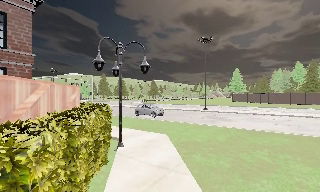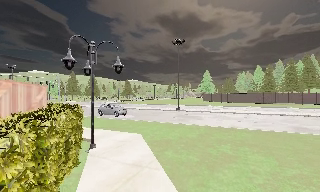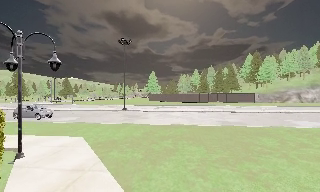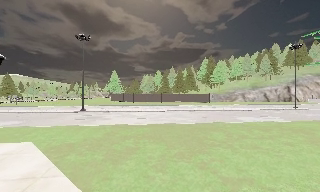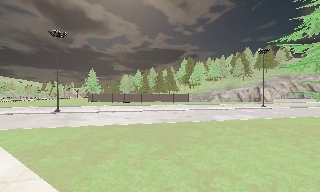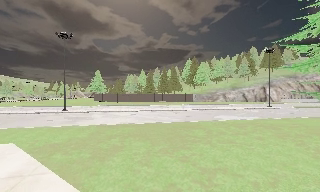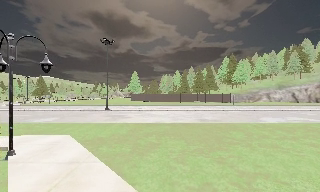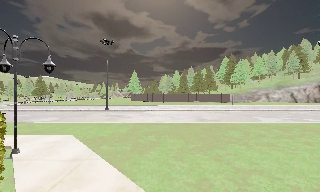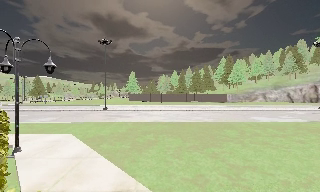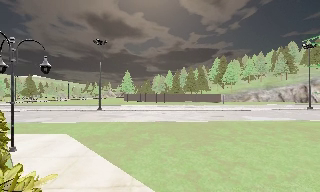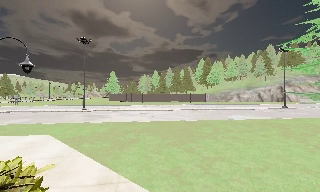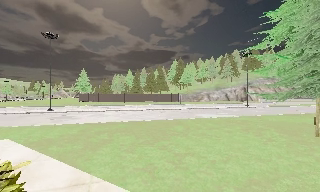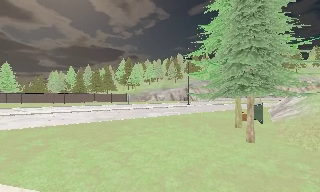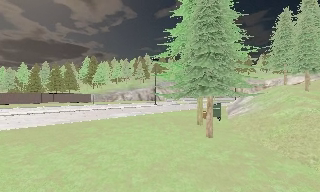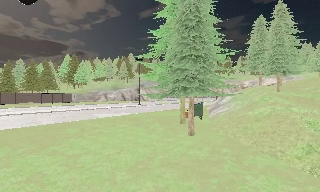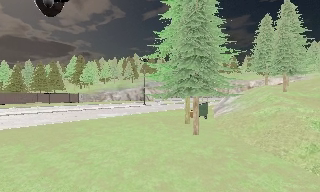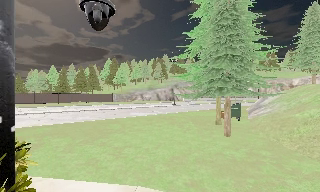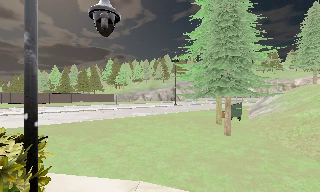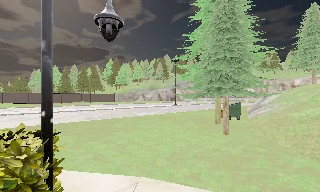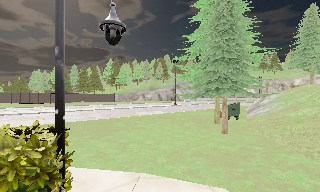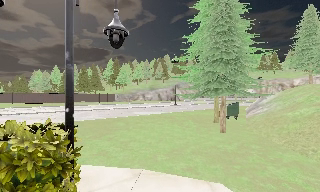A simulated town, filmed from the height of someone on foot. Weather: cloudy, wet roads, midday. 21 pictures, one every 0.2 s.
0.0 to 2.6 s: The camera swings to its right by about 80 degrees, and the scene slides to the left. It travels backward, about 3 m.
2.6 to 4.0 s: The camera travels backward, about 1.5 m, so what stands in front gets smaller.
The film runs backward here.
